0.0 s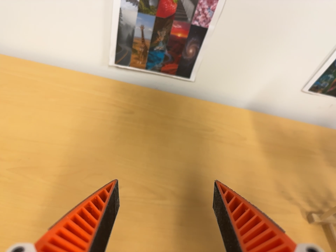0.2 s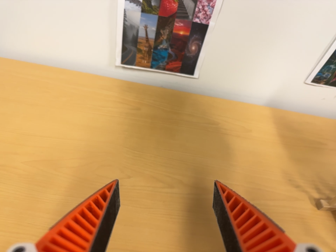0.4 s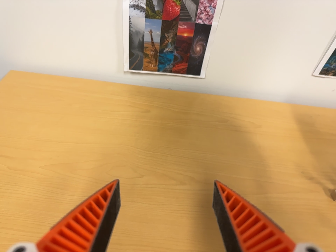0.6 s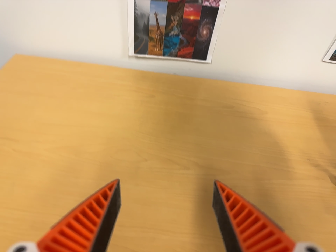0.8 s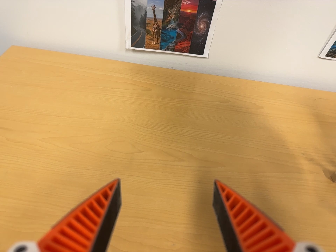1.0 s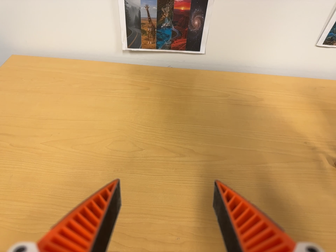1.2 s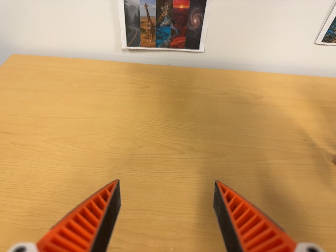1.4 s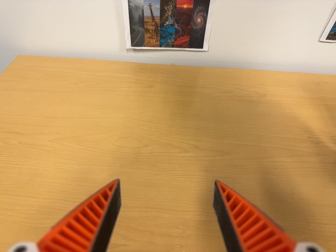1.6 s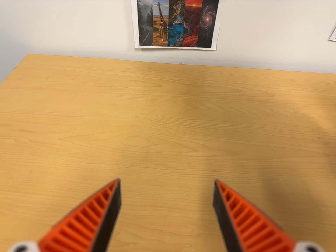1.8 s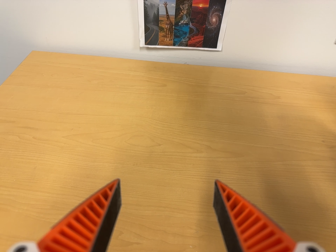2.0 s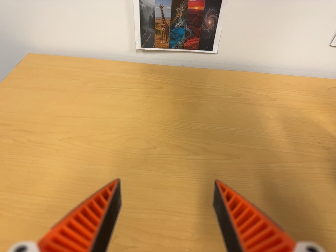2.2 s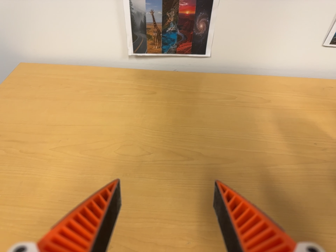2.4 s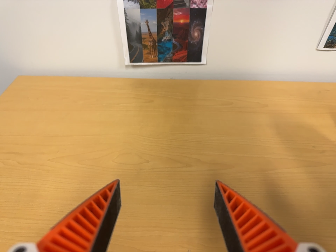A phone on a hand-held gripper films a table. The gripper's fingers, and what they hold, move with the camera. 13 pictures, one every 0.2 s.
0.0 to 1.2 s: The camera travels toward the bottom of its view, about 10 cm, so close, fixed things drift upward.
1.2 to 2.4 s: The camera shifts only a little, or ends up much as it began.
The film runs forward here.
